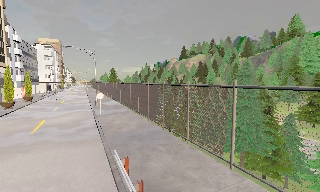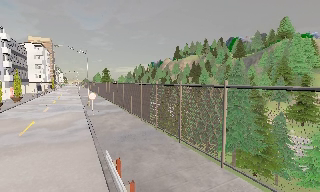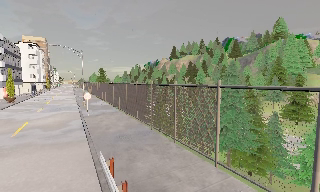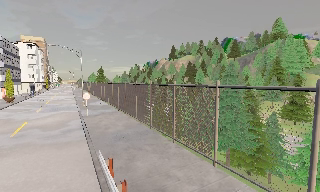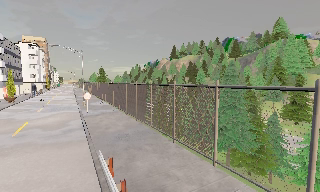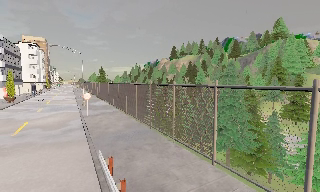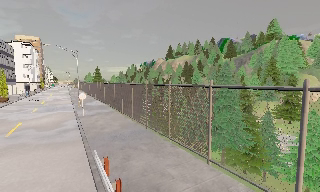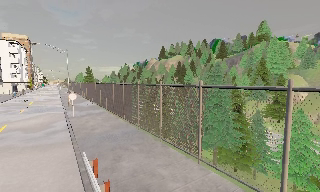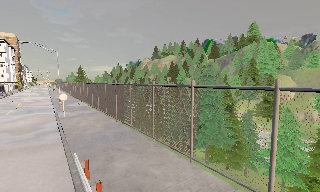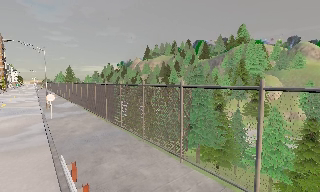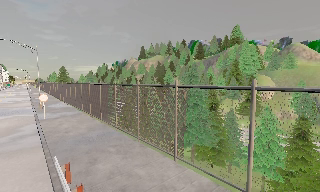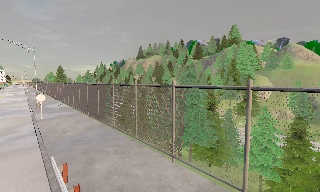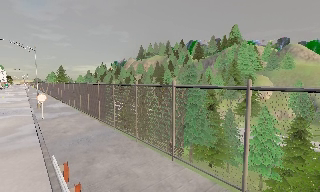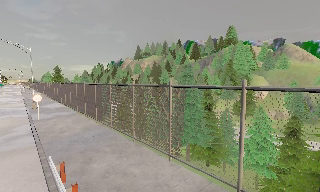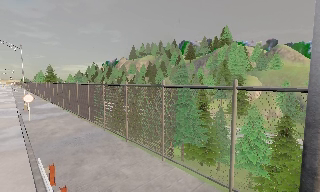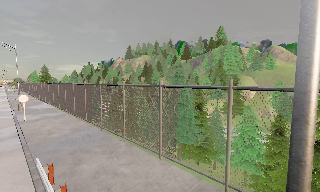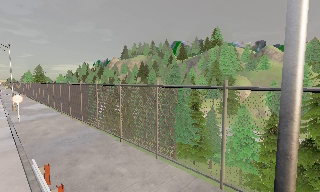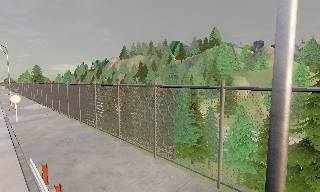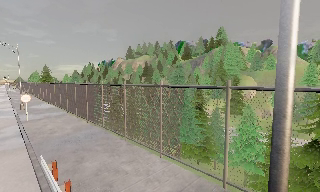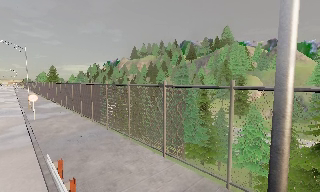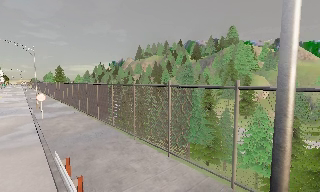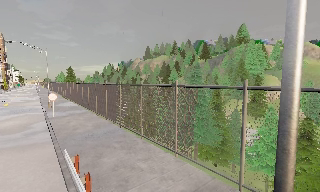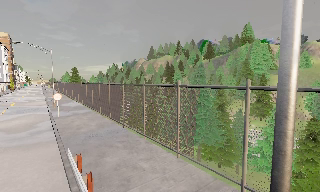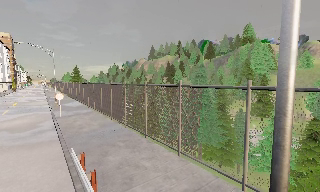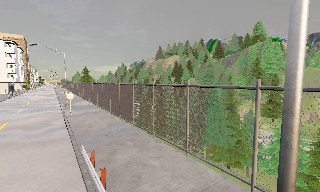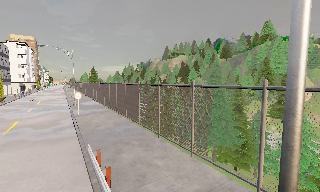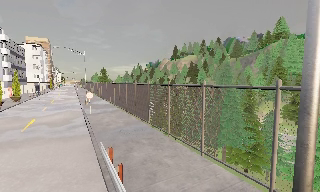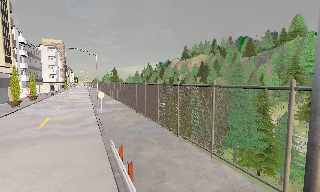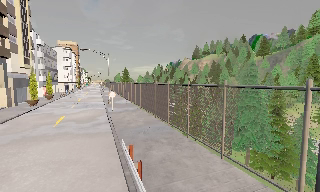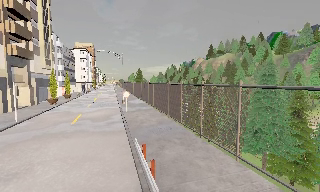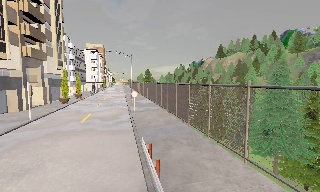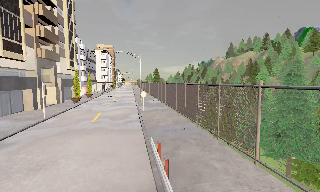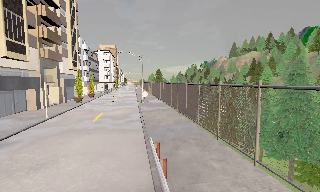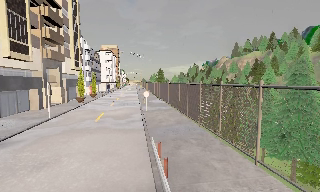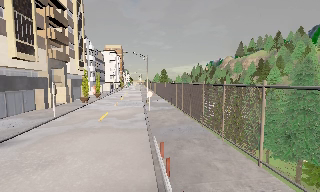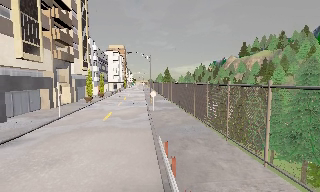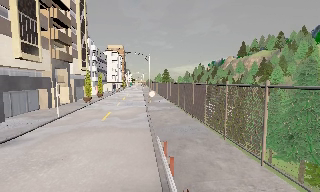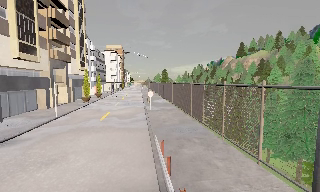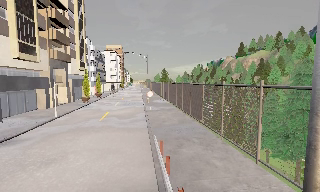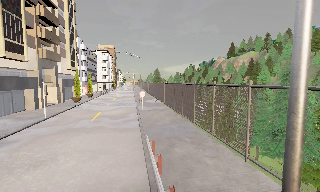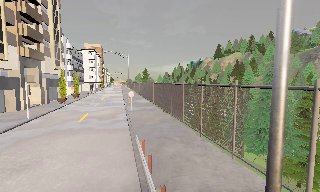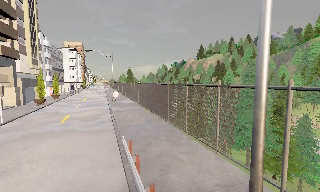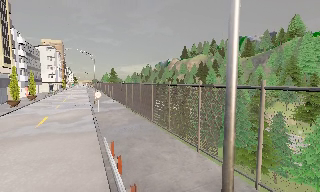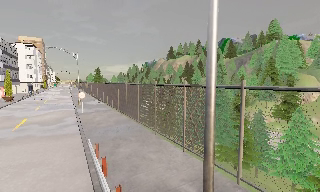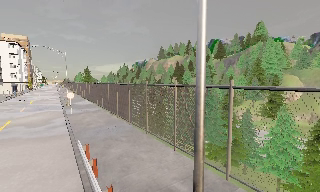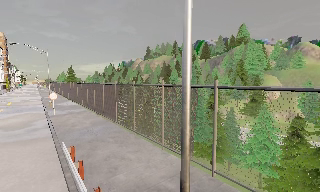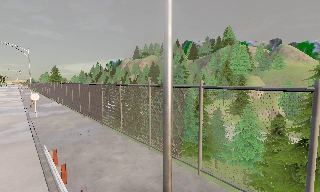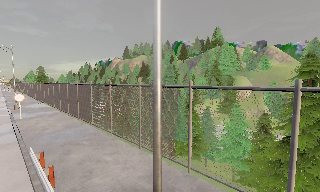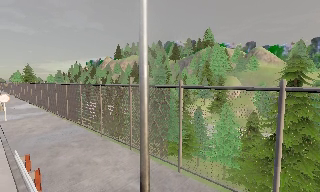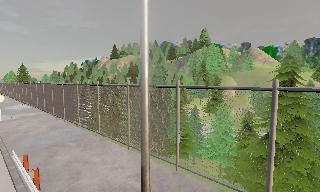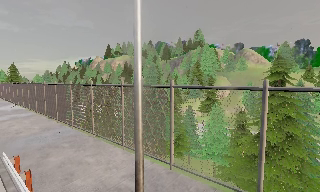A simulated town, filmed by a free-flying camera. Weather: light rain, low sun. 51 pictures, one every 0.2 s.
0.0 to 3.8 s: The camera swings to its right by about 15 degrees, and the scene slides to the left. It travels to its right and backward, about 1 m, so close, fixed things drift to the left.
3.8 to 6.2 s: The camera swings to its left by about 30 degrees, and the scene slides to the right.
6.2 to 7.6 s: The camera shifts only a little, or ends up much as it began.
7.6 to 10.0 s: The camera swings to its right by about 45 degrees, and the scene slides to the left.
The film runs backward here.
